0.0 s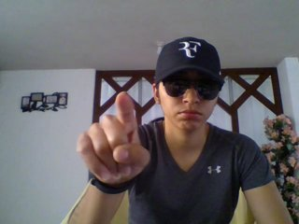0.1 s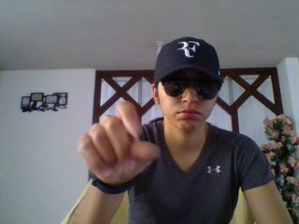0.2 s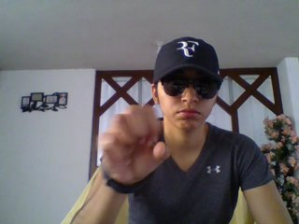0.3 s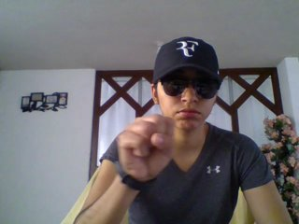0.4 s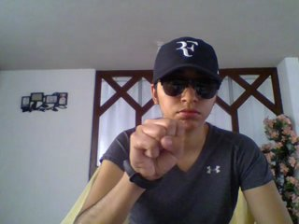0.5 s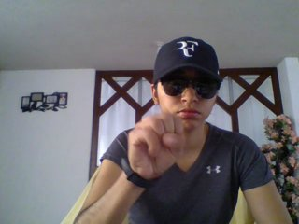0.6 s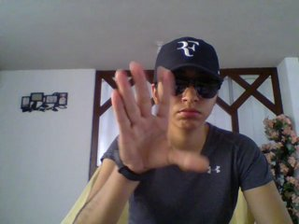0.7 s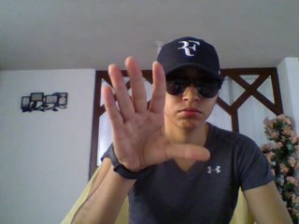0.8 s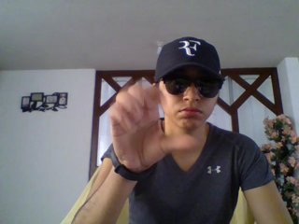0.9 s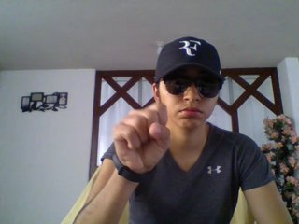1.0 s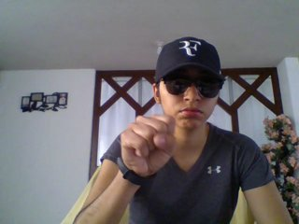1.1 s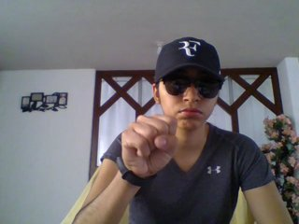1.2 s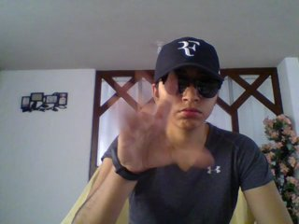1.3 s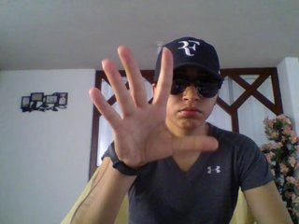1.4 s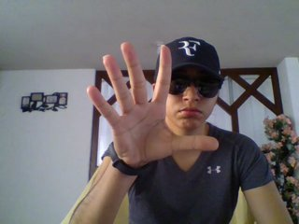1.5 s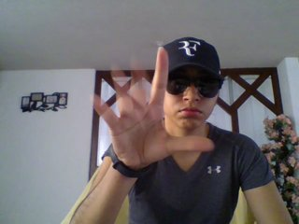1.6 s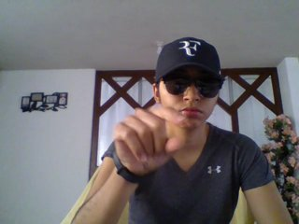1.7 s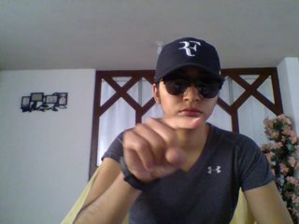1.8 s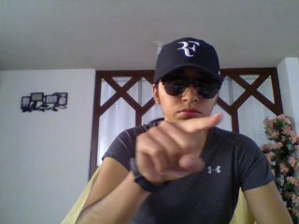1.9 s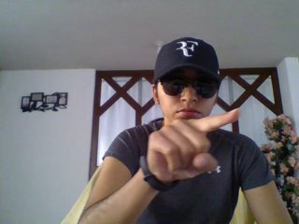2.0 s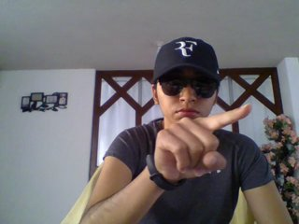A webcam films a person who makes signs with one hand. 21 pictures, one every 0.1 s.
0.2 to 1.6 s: Open twice.
1.7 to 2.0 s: Pointing with one finger.
